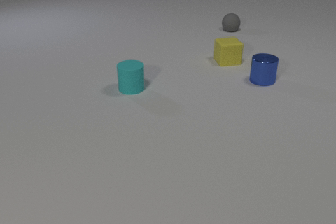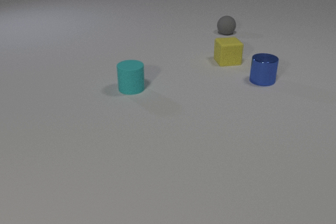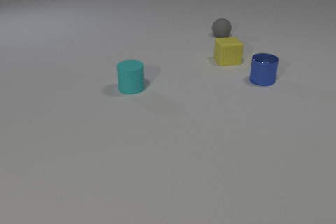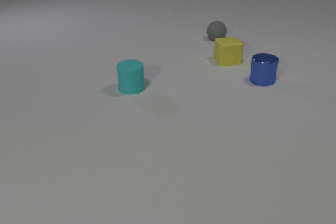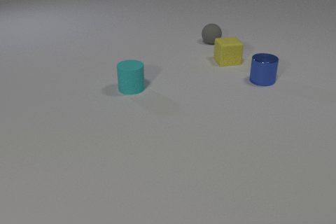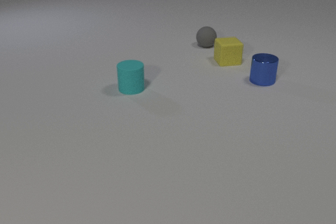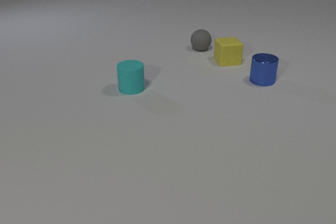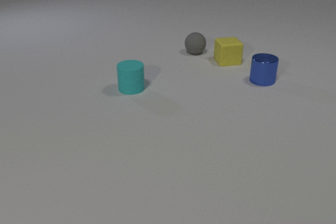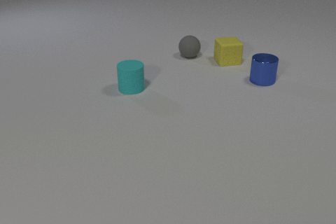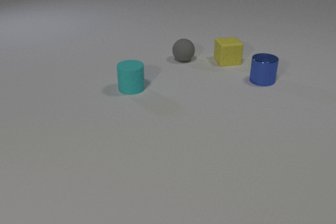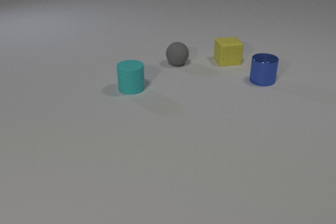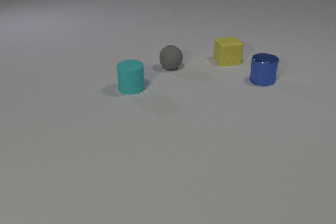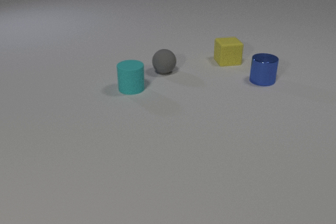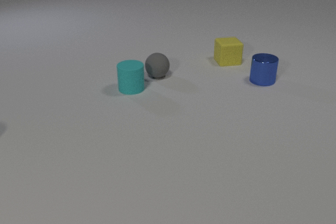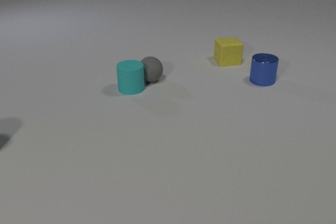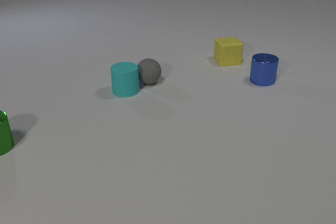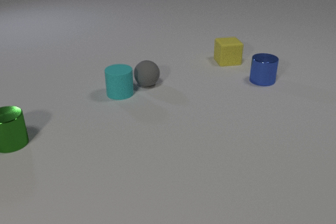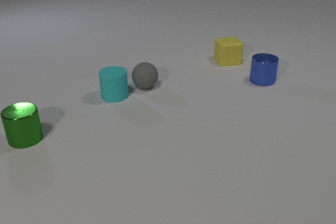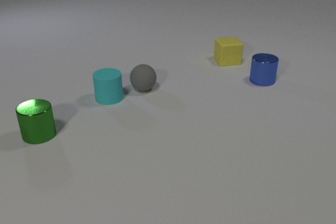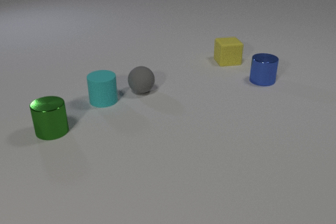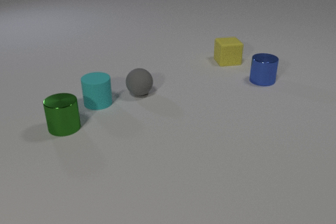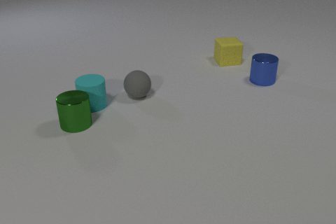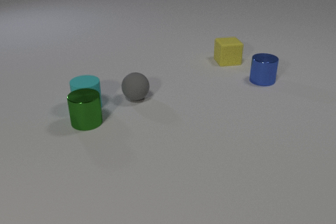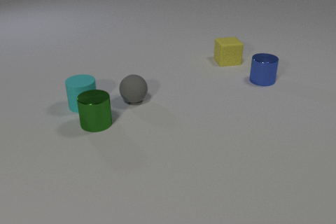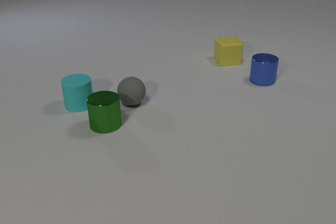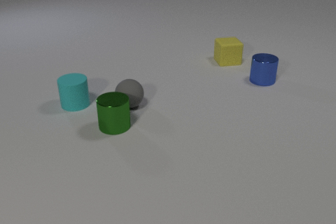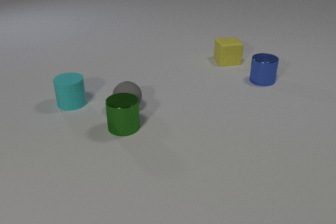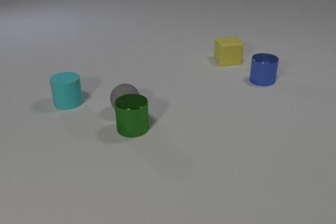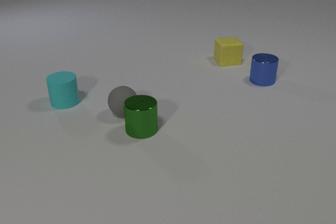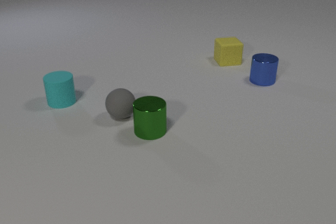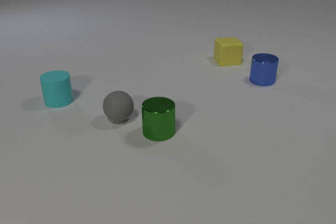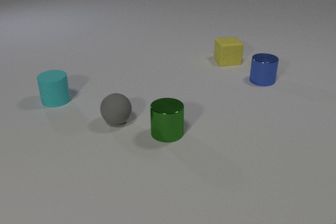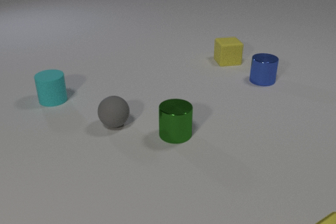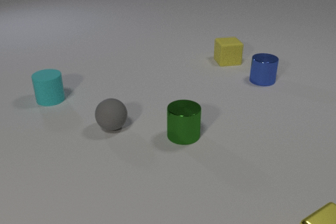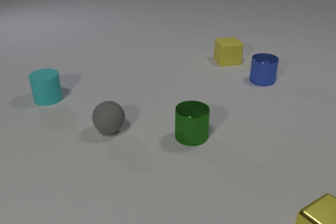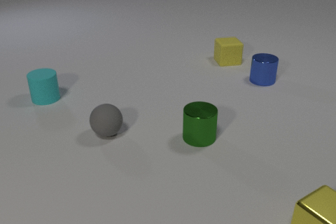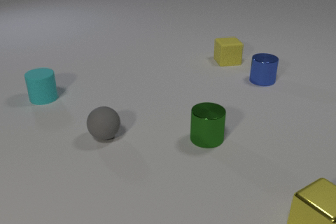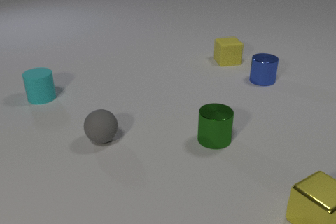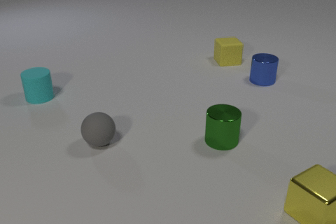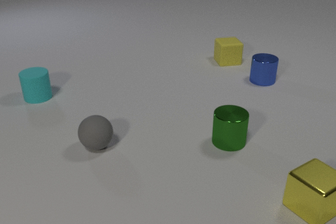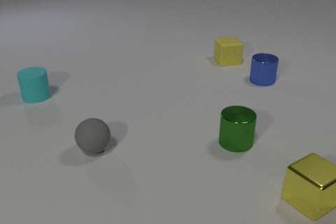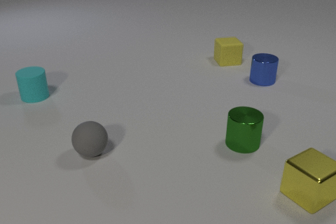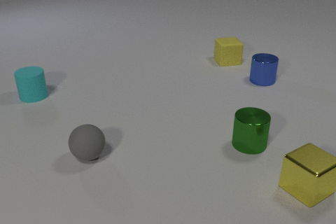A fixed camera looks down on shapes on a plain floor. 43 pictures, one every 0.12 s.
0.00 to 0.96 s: The gray rubber sphere rolls toward the camera and to the left.
0.96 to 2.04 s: The gray rubber sphere rolls toward the camera and to the left. The cyan rubber cylinder slides to the left and toward the camera. The green metal cylinder comes in at the left edge, slides to the right. The gray rubber sphere and the cyan rubber cylinder collide.
2.04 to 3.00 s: The gray rubber sphere rolls toward the camera. The cyan rubber cylinder slides to the left. The green metal cylinder slides to the right. The cyan rubber cylinder and the green metal cylinder collide.
3.00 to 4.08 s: The gray rubber sphere rolls toward the camera and to the left. The cyan rubber cylinder slides to the left and away from the camera. The green metal cylinder slides to the right. The yellow metal cube comes in at the bottom edge, slides away from the camera.
4.08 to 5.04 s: The gray rubber sphere rolls toward the camera and to the left. The cyan rubber cylinder slides to the left and away from the camera. The green metal cylinder slides to the right. The yellow metal cube slides away from the camera.
What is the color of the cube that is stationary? yellow.
What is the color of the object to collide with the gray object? cyan.
How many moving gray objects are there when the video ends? 1.
